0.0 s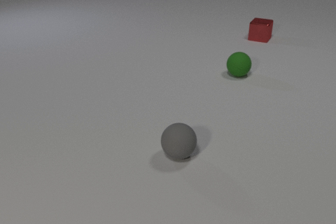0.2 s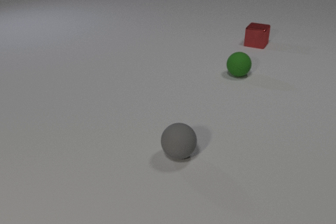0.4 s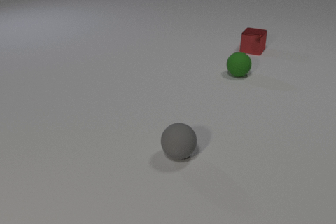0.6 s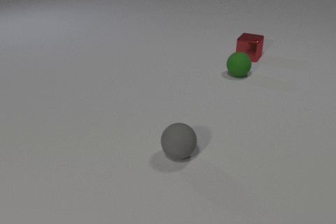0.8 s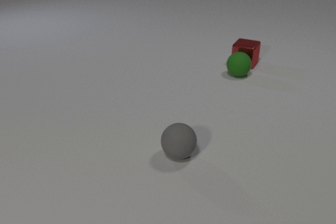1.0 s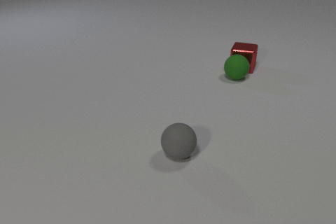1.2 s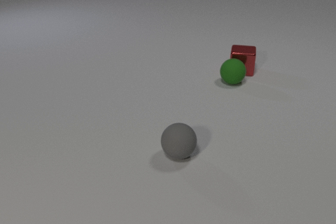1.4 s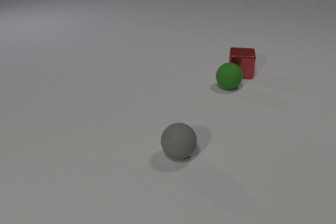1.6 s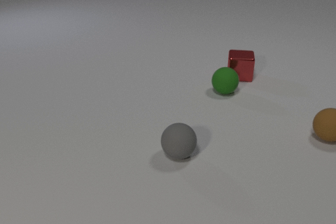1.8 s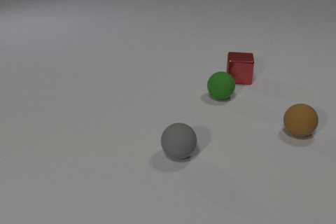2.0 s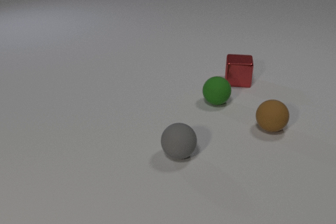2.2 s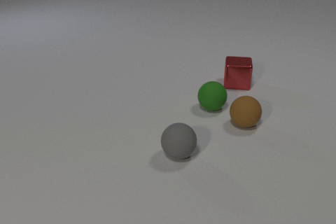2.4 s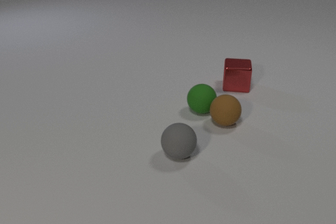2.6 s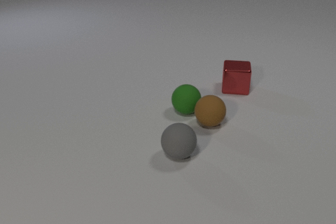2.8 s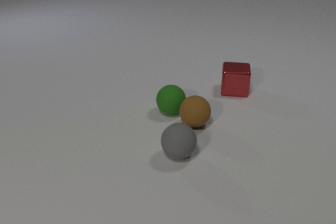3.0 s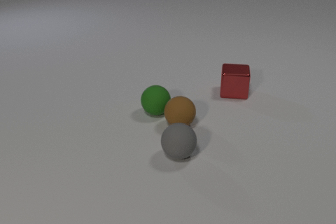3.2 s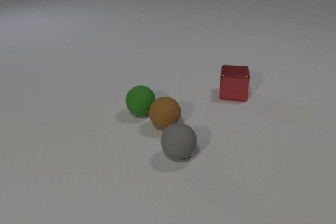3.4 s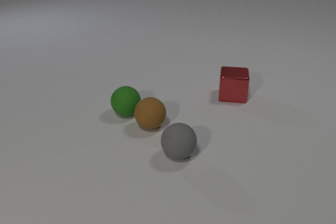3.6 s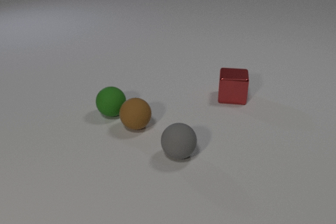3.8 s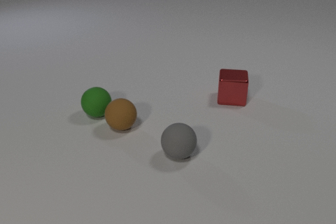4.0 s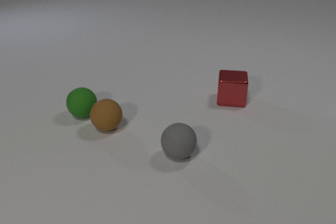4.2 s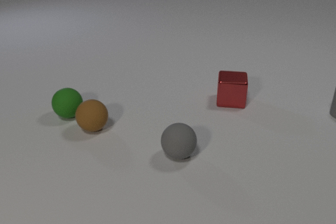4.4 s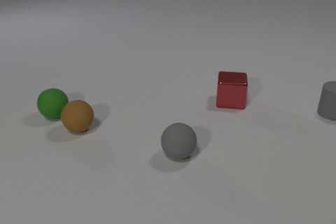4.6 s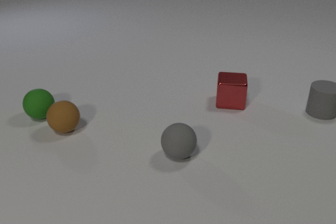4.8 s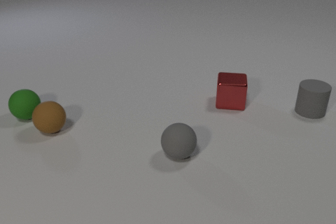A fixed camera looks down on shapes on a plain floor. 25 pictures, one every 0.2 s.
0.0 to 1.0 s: The red metal cube slides toward the camera. The green rubber sphere rolls toward the camera. The red metal cube and the green rubber sphere collide.
1.0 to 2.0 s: The red metal cube slides toward the camera. The green rubber sphere rolls toward the camera. The brown rubber sphere comes in at the right edge, rolls to the left.
2.0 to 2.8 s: The red metal cube slides toward the camera. The green rubber sphere rolls to the left and toward the camera. The brown rubber sphere rolls to the left. The green rubber sphere and the brown rubber sphere collide.
2.8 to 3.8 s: The red metal cube slides toward the camera. The green rubber sphere rolls to the left. The brown rubber sphere rolls to the left.
3.8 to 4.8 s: The red metal cube slides toward the camera. The green rubber sphere rolls to the left. The gray rubber cylinder comes in at the right edge, slides to the left. The brown rubber sphere rolls to the left.
How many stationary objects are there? 1.
What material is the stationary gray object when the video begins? rubber.
What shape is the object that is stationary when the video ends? sphere.
